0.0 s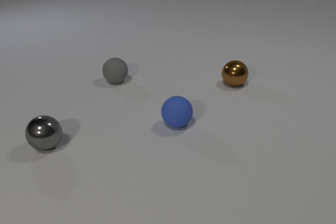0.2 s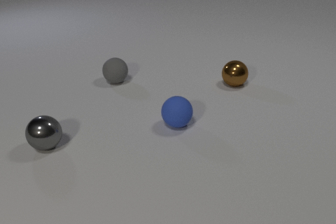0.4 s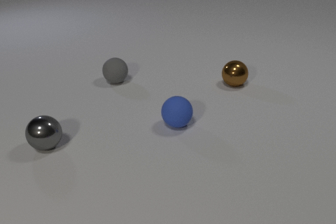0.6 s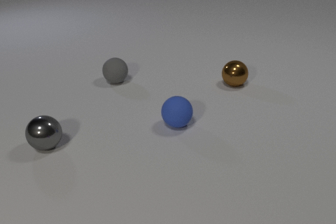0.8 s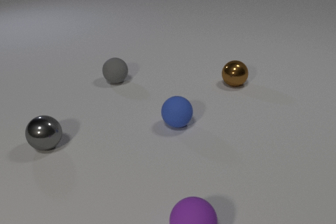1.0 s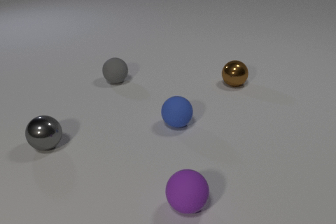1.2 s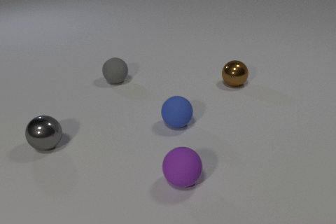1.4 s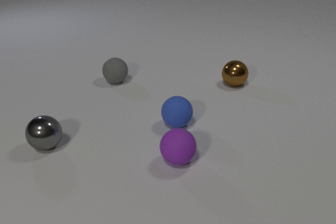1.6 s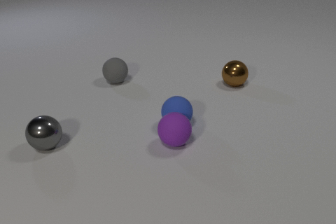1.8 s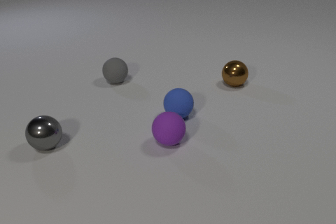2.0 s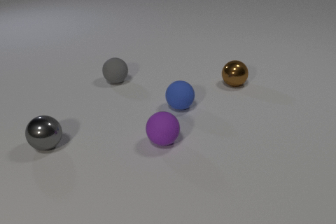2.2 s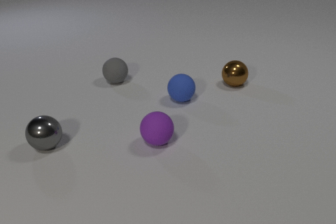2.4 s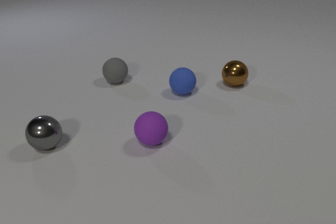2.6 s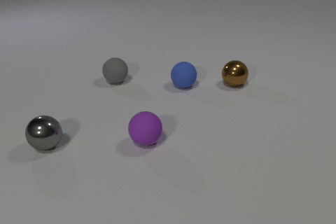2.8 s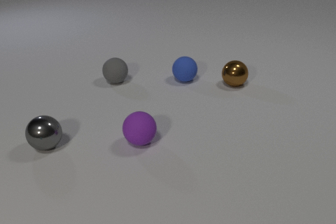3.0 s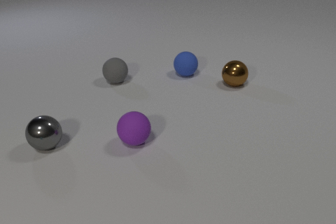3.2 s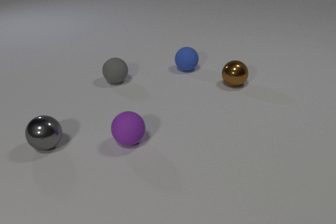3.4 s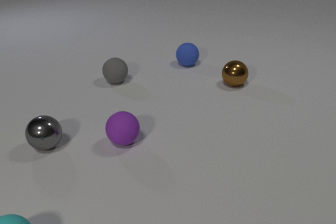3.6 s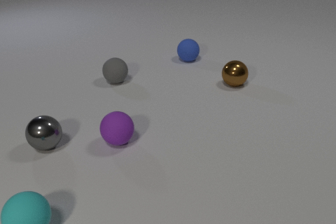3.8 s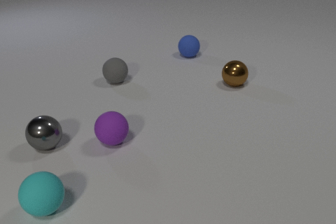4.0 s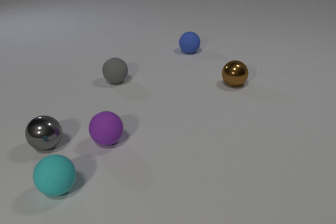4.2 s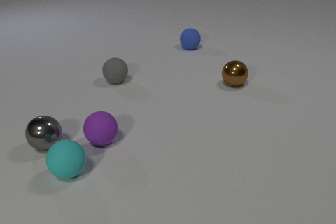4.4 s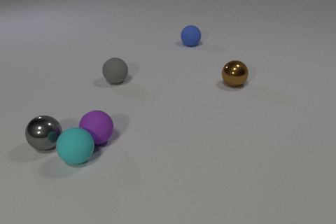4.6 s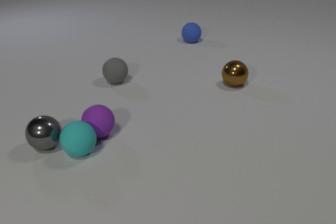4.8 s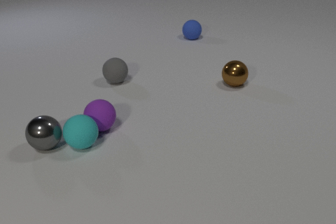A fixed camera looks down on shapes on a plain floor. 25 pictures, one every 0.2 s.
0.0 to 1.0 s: The purple rubber sphere comes in at the bottom edge, rolls away from the camera.
1.0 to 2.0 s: The purple rubber sphere rolls away from the camera. The blue rubber sphere rolls away from the camera. The purple rubber sphere and the blue rubber sphere collide.
2.0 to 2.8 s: The purple rubber sphere rolls to the left. The blue rubber sphere rolls away from the camera.
2.8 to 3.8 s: The purple rubber sphere rolls to the left. The blue rubber sphere rolls away from the camera. The cyan rubber sphere comes in at the bottom edge, rolls away from the camera and to the right.
3.8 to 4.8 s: The purple rubber sphere rolls away from the camera and to the left. The blue rubber sphere rolls away from the camera. The cyan rubber sphere rolls away from the camera and to the right. The purple rubber sphere and the cyan rubber sphere collide.
What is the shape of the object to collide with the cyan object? sphere.
Are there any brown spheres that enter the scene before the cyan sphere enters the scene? no.
How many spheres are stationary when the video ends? 3.
